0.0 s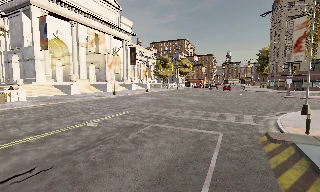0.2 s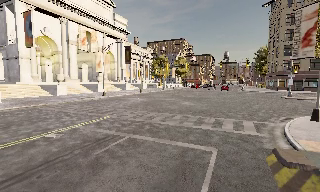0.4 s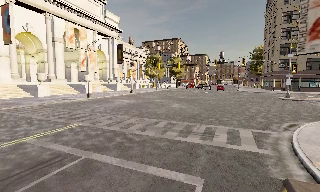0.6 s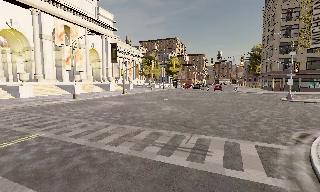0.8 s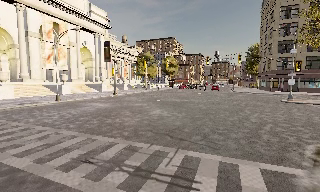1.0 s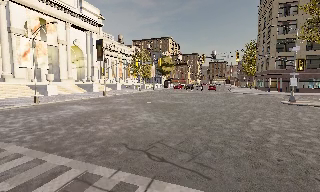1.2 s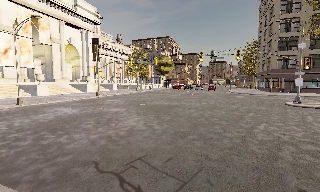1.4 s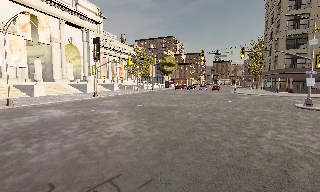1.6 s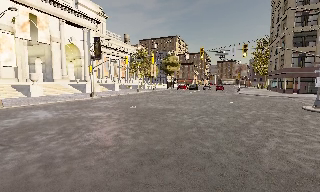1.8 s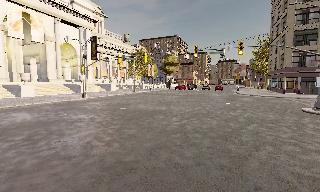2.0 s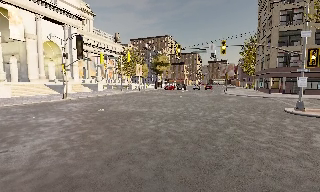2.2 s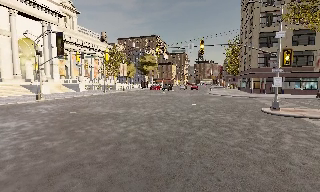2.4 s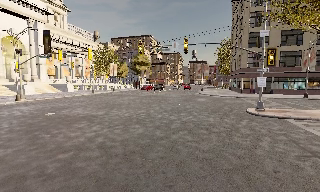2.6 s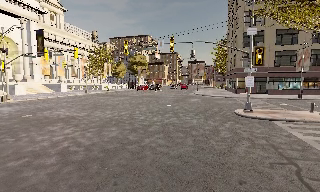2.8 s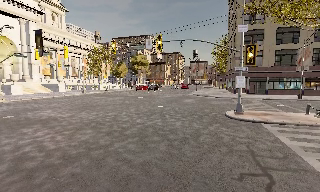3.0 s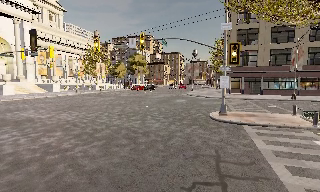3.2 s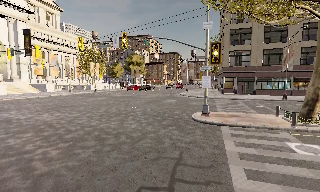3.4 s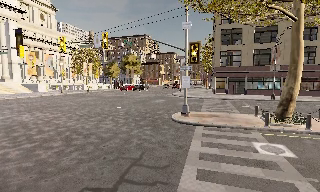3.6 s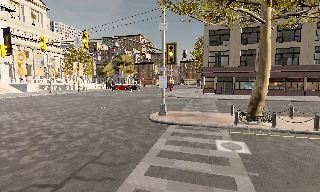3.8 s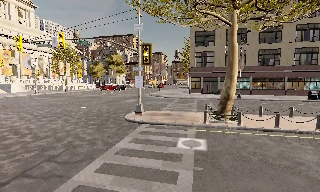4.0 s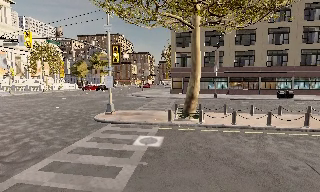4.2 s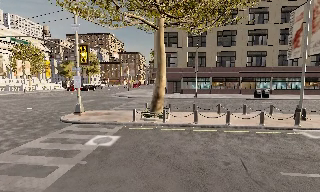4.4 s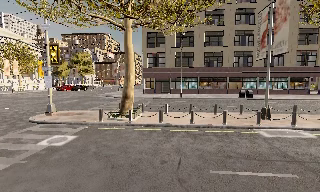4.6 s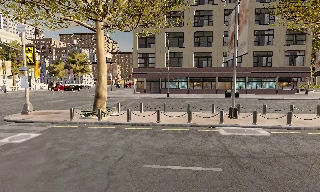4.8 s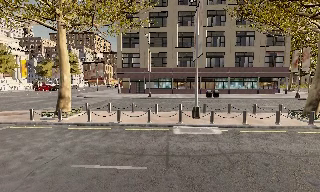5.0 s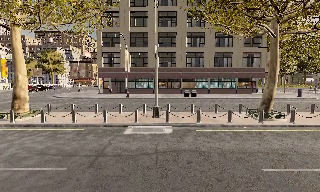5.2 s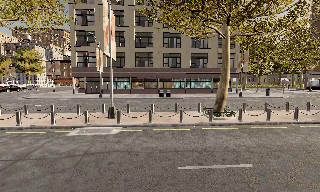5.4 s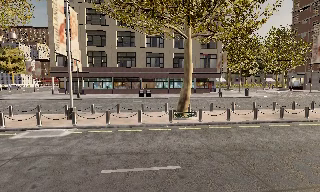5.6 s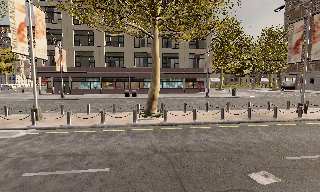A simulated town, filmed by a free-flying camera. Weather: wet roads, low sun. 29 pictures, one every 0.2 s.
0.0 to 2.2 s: The camera travels forward and to its right, about 16 m, so what stands in front looms larger. It loses speed.
2.2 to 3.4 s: The camera travels to its right, about 7 m, so close, fixed things drift to the left.
3.4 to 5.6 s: The camera swings to its right by about 25 degrees, and the scene slides to the left. It travels to its right, about 18 m, so close, fixed things drift to the left.
The film runs forward here.
